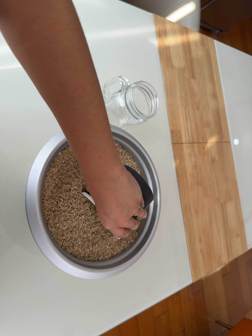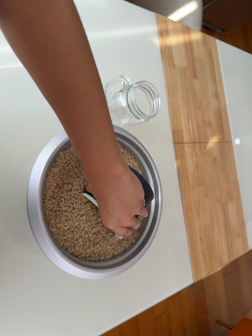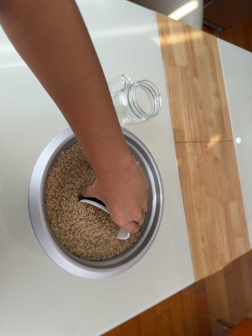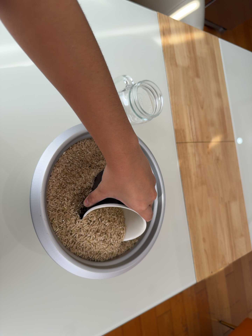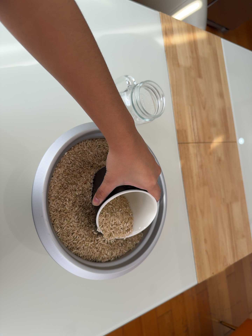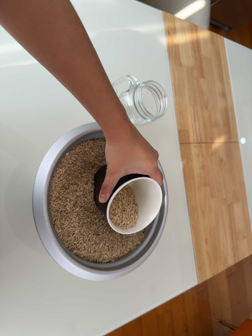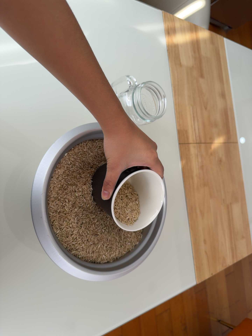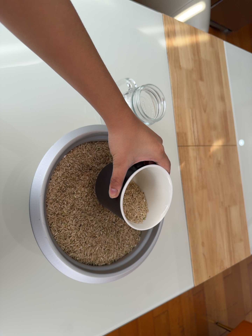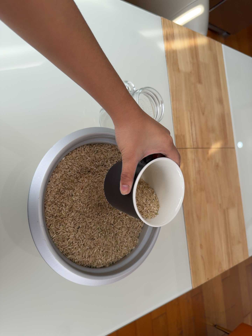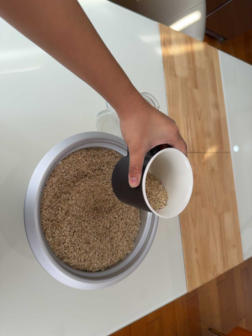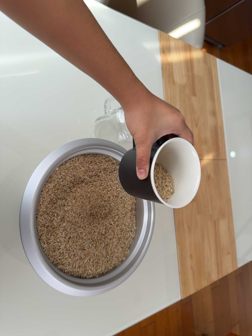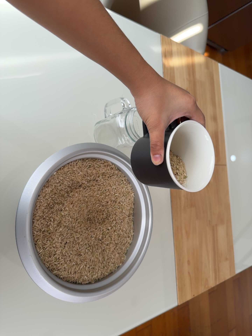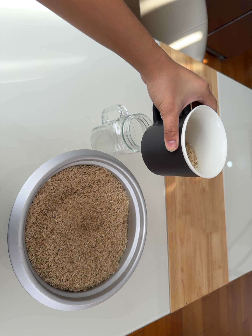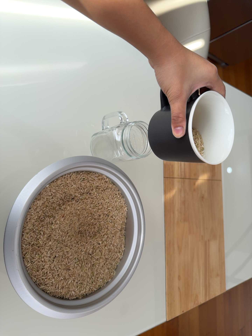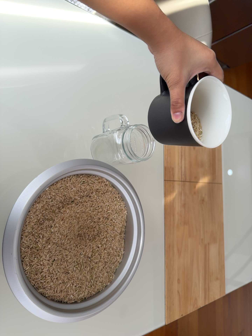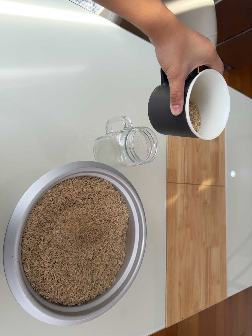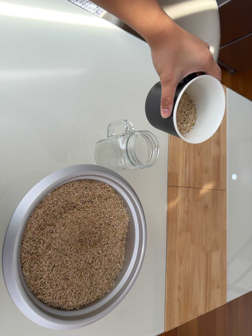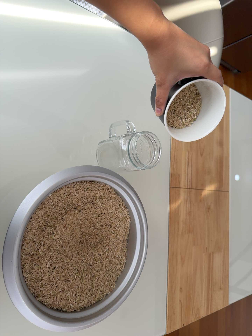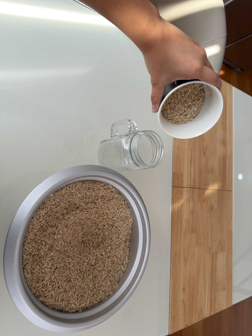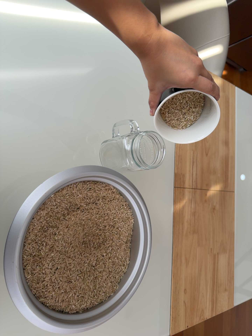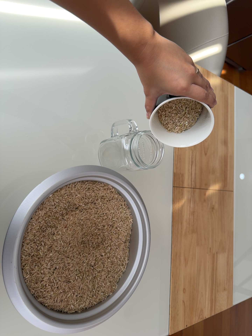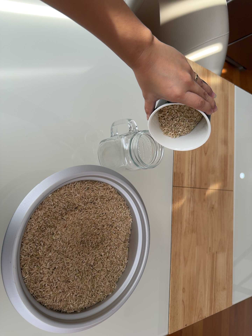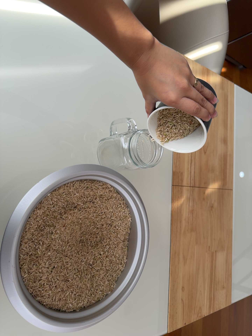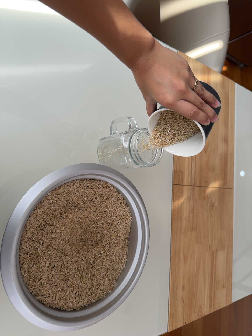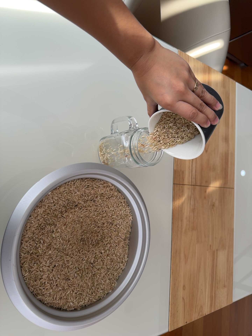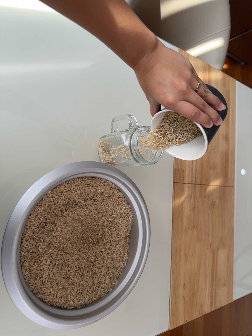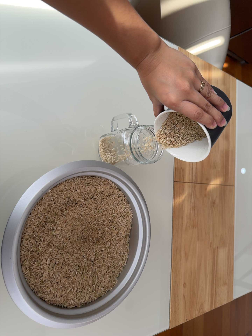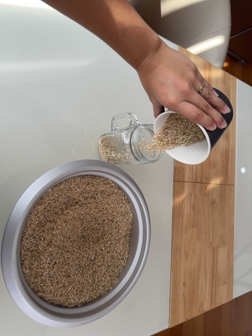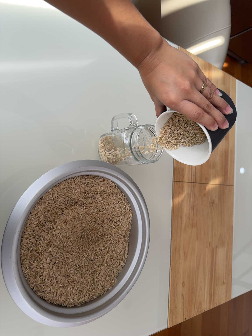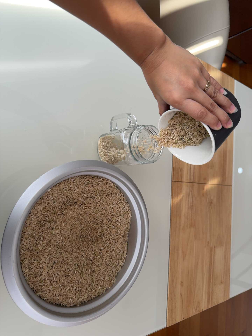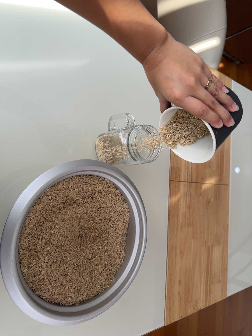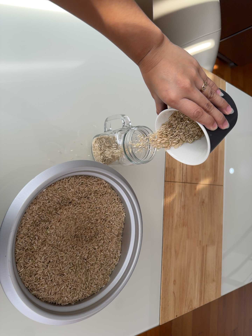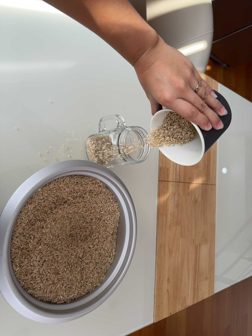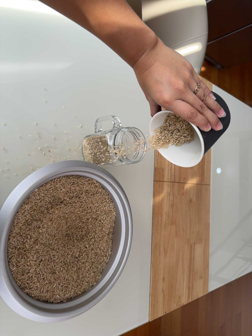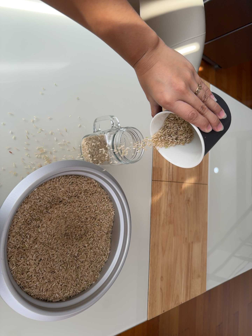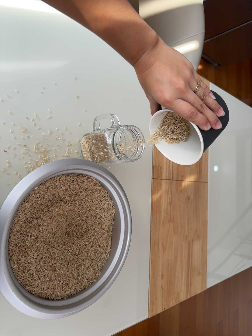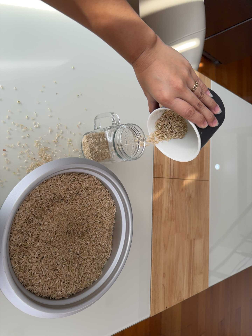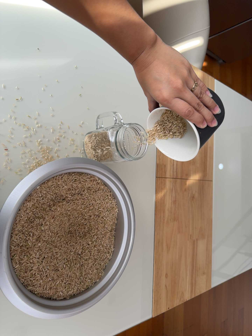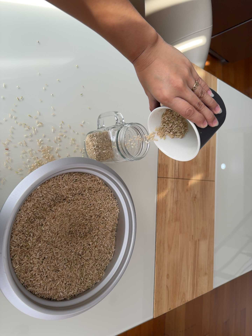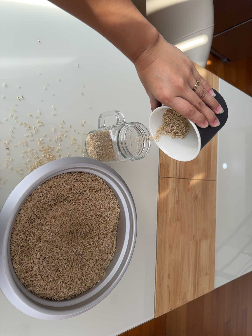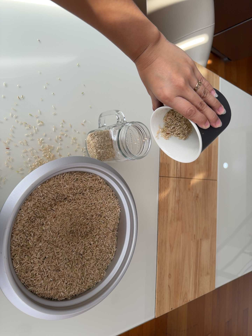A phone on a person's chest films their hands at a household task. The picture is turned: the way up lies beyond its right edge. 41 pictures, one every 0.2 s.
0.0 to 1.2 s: The camera keeps its place and its aim.
1.2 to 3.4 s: The camera travels toward the top of its view, about 5 cm, so close, fixed things drift downward. It rolls about its line of sight by about 10 degrees, and the scene rotates clockwise.
3.4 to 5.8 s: The camera keeps its place and its aim.
5.8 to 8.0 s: The camera shifts only a little, or ends up much as it began.
The film runs forward here.
